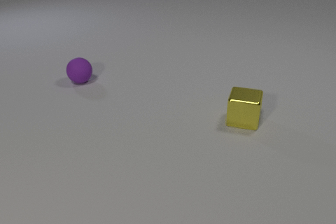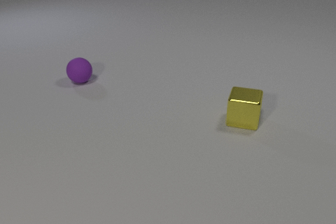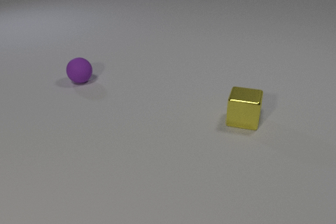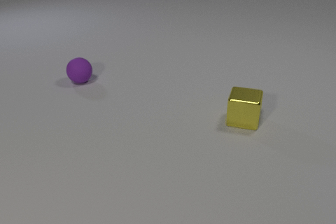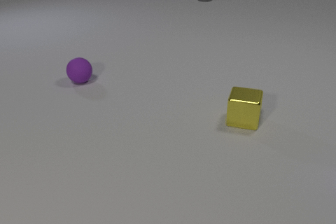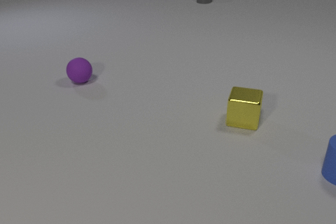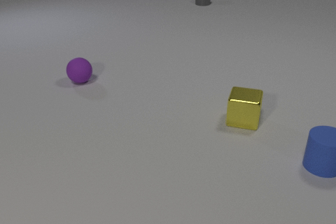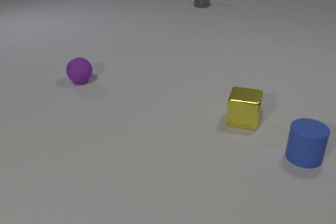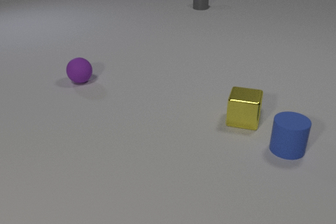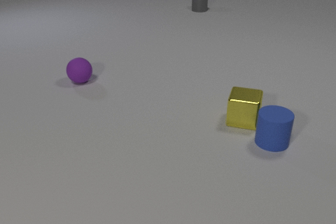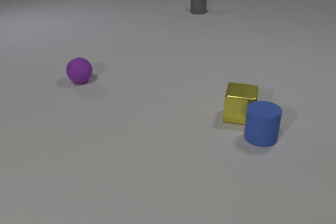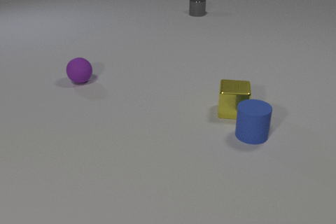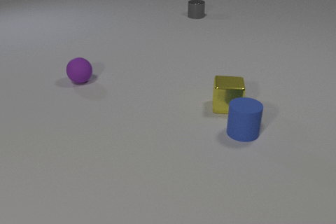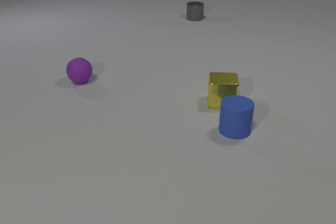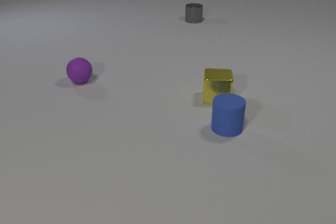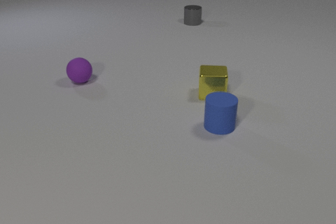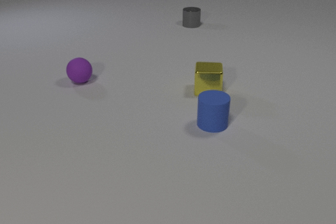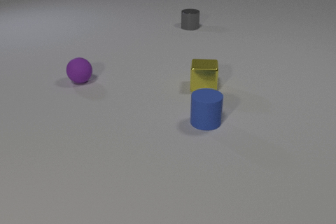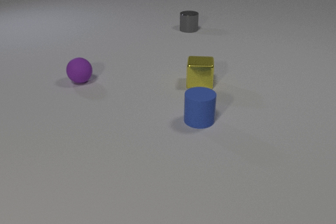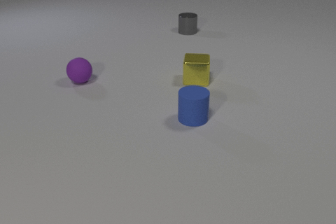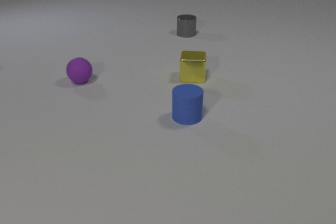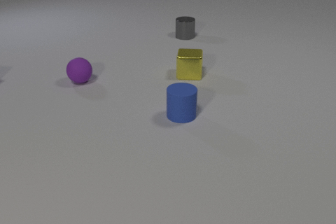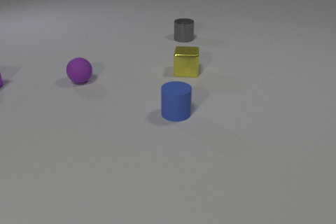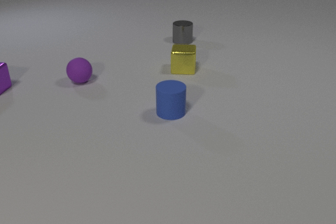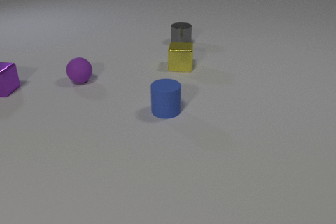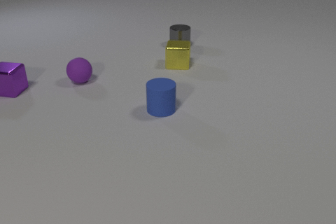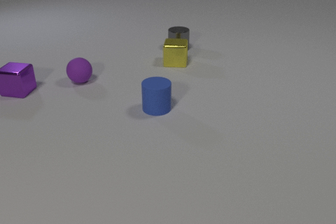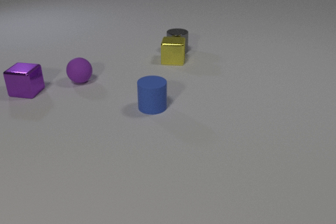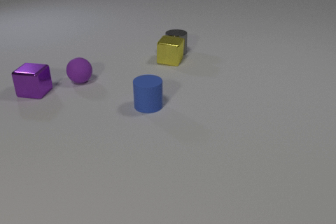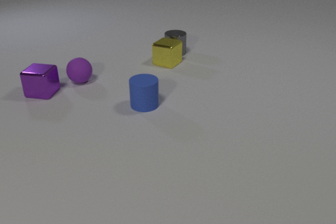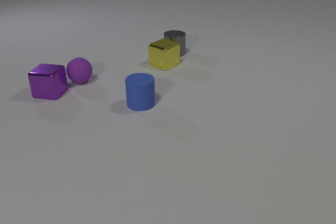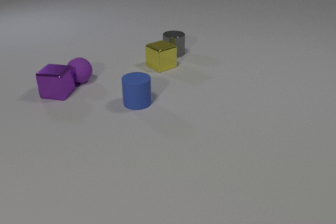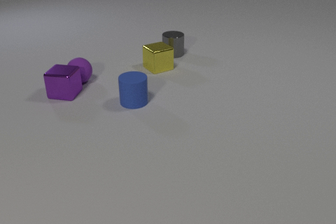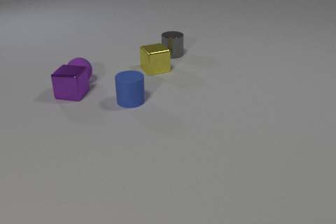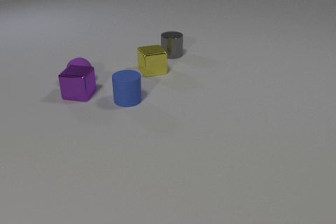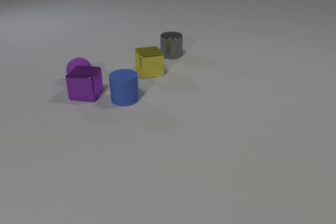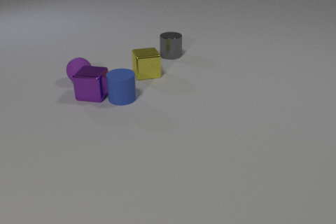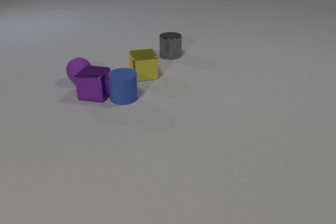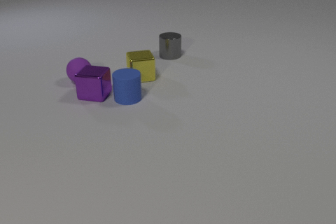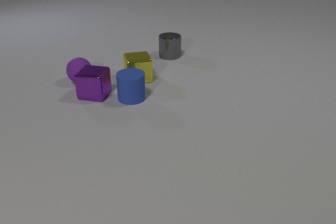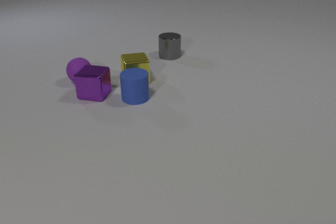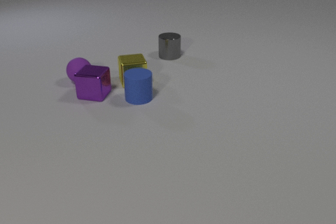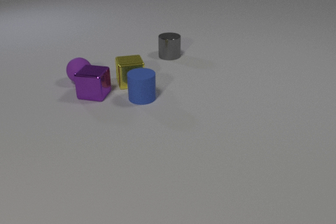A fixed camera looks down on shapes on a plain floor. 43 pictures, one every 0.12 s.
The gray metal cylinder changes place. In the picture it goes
toward the camera.
The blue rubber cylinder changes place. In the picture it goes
to the left.
0.00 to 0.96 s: The blue rubber cylinder comes in at the right edge, slides to the left and away from the camera. The gray metal cylinder comes in at the top edge, slides toward the camera.
0.96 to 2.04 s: The blue rubber cylinder slides to the left and away from the camera. The yellow metal cube slides away from the camera and to the left. The gray metal cylinder slides toward the camera. The blue rubber cylinder and the yellow metal cube collide.
2.04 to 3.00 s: The blue rubber cylinder slides to the left and away from the camera. The yellow metal cube slides away from the camera and to the left. The purple metal cube comes in at the left edge, slides to the right and toward the camera. The gray metal cylinder slides toward the camera.
3.00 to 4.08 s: The blue rubber cylinder slides to the left and away from the camera. The yellow metal cube slides to the left and toward the camera, spins so that its near face slides to the left, clockwise seen from above. The purple metal cube slides to the right and toward the camera. The gray metal cylinder slides toward the camera. The yellow metal cube and the gray metal cylinder collide.
4.08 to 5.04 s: The blue rubber cylinder slides to the right. The yellow metal cube slides toward the camera and to the left. The purple metal cube slides to the right. The blue rubber cylinder and the purple metal cube collide.
What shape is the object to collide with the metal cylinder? cube.
What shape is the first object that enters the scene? cylinder.
How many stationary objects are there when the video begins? 2.
